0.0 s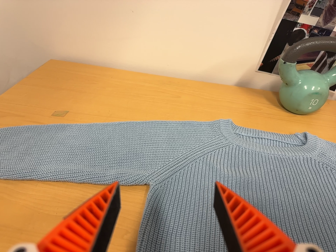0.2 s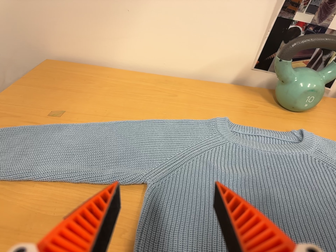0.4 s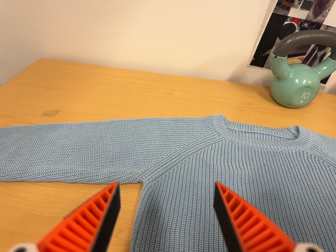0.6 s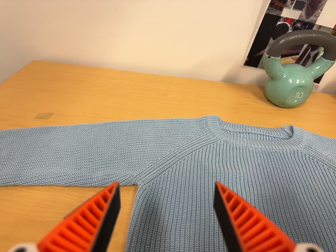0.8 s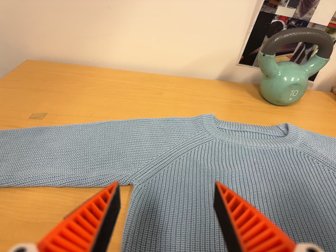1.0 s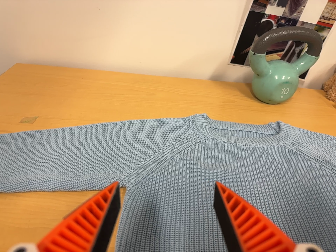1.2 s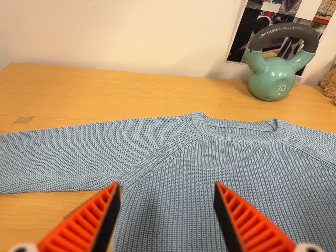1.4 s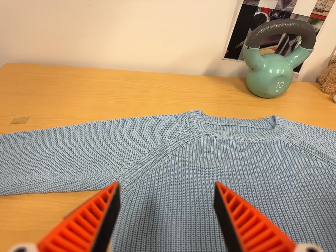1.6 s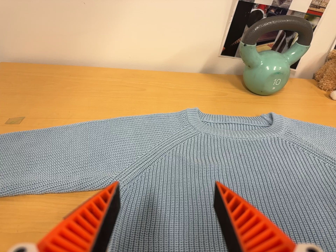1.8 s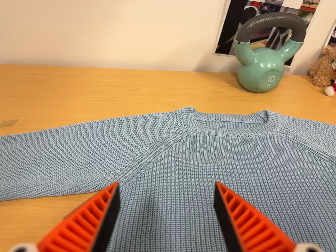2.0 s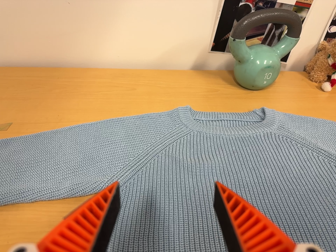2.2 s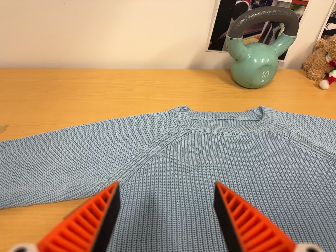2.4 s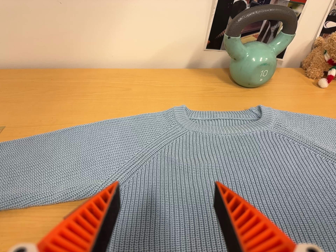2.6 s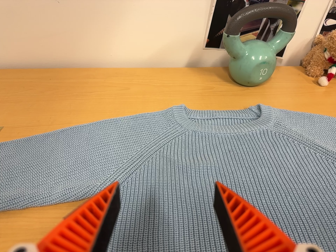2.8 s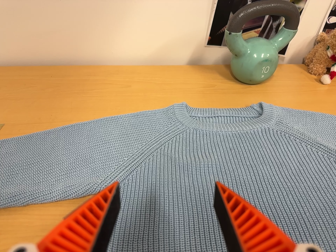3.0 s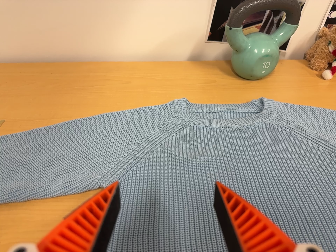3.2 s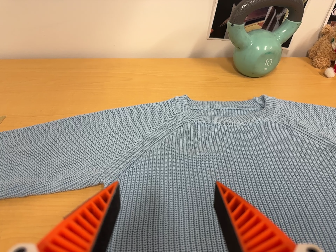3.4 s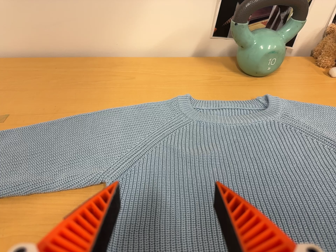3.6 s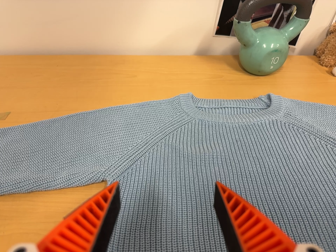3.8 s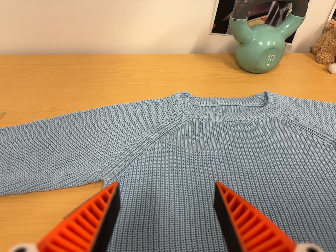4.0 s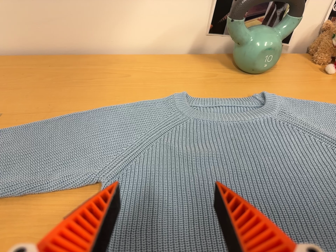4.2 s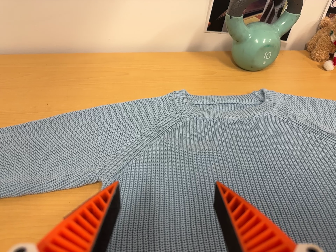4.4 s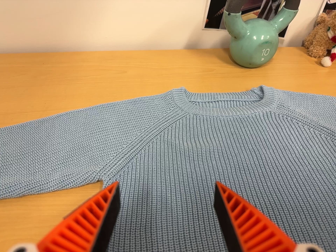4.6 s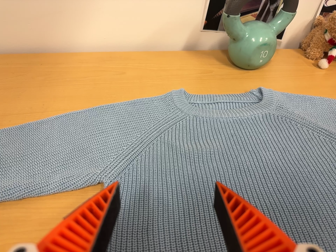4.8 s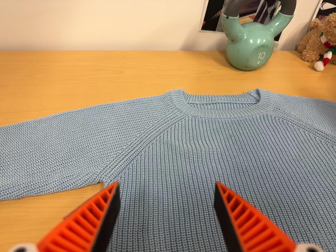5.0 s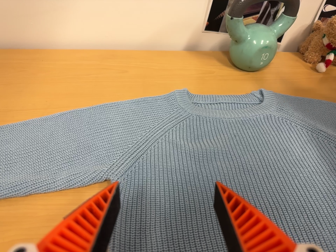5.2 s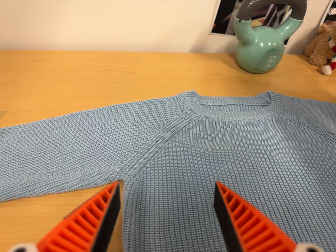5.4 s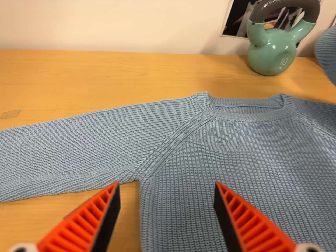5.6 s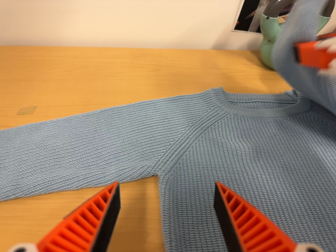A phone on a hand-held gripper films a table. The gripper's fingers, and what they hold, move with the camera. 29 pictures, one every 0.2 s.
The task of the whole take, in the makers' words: right arm across.
0.0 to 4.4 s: The camera travels forward, about 5 cm, so what stands in front looms larger. It rolls about its line of sight by about 10 degrees, and the scene rotates counterclockwise.
4.4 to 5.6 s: The camera travels to its left, about 8 cm, so close, fixed things drift to the right.
The film runs forward here.
